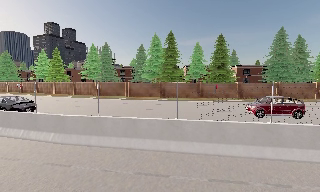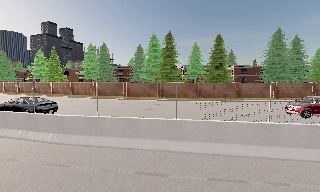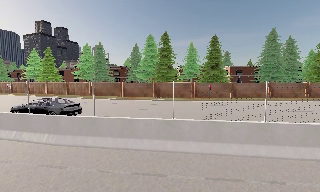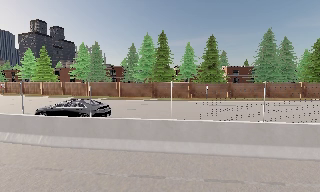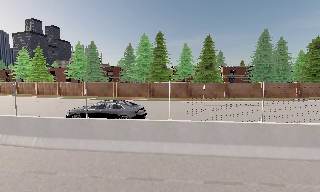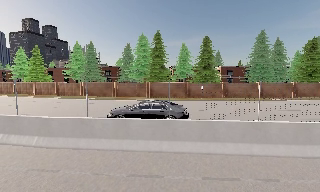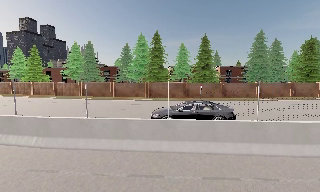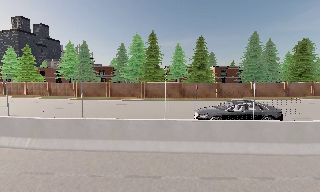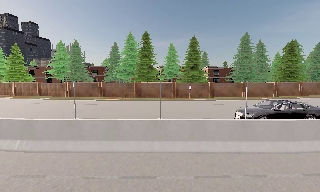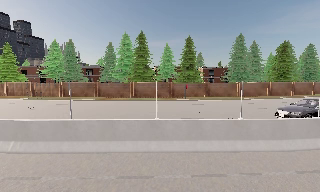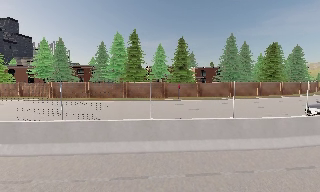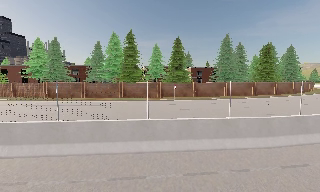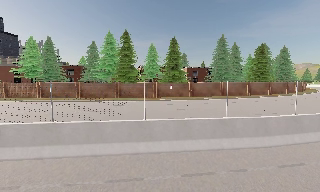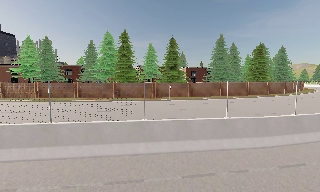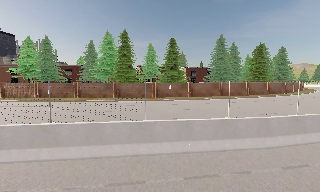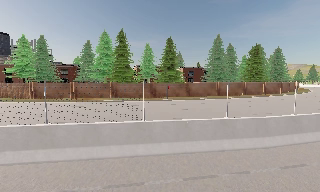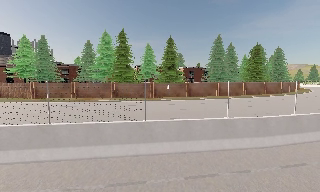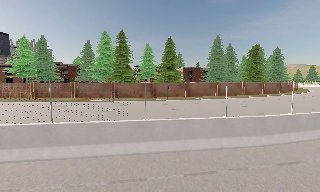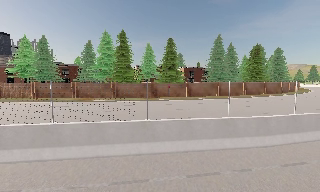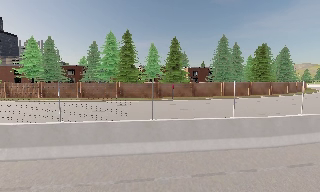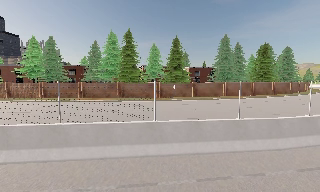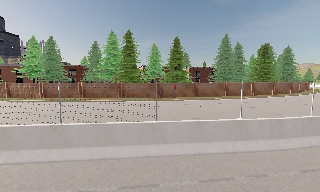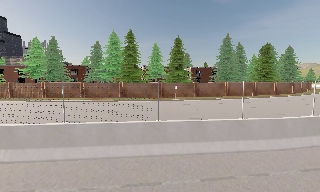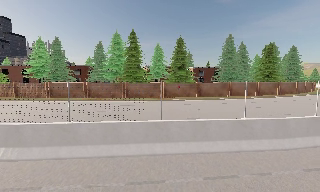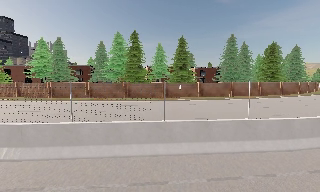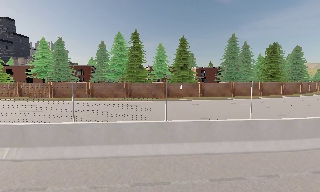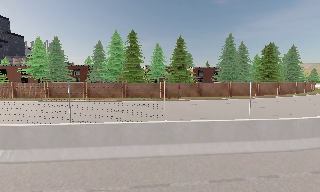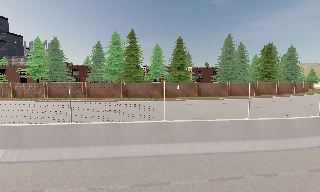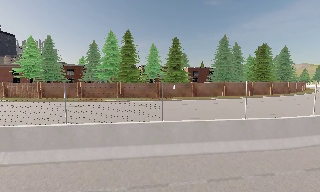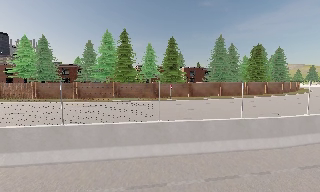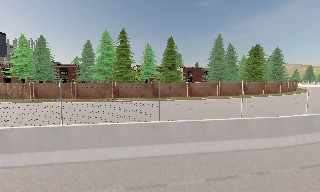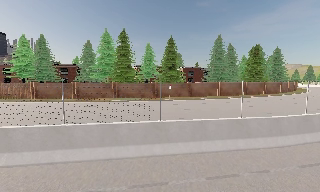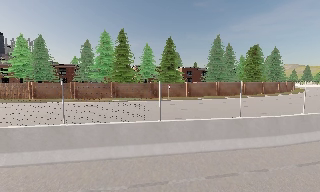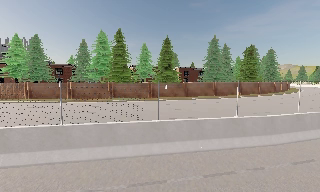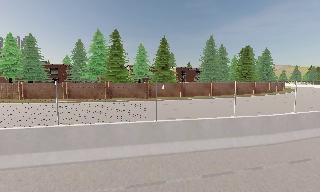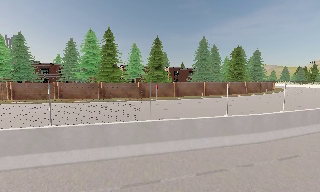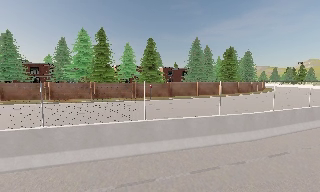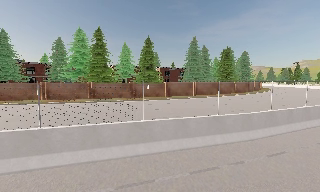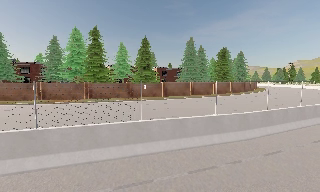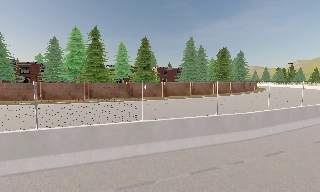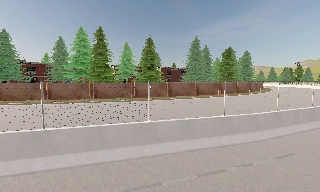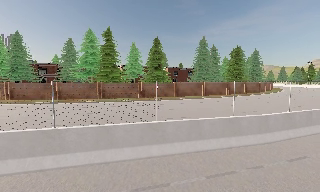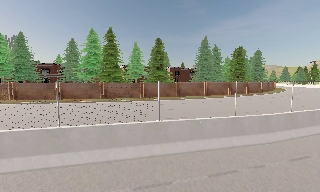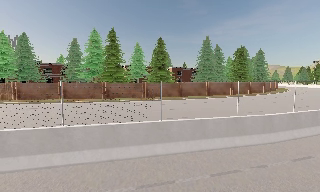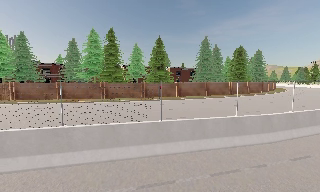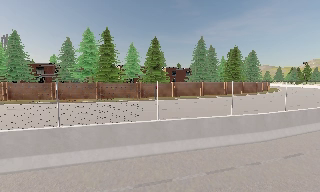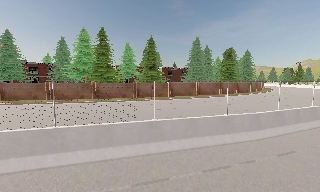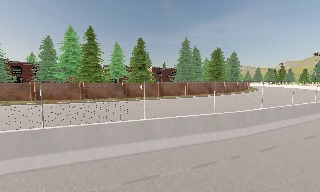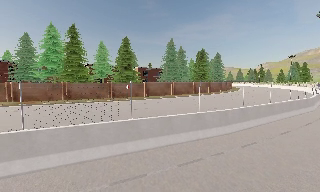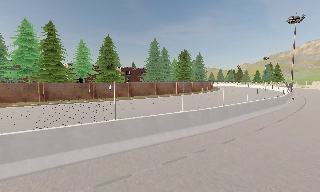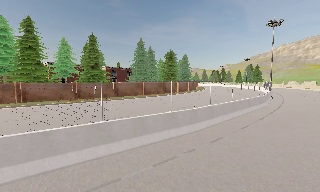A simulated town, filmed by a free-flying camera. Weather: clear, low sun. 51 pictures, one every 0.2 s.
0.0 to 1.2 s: The camera shifts only a little, or ends up much as it began.
1.2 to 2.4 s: The camera swings to its right by about 10 degrees, and the scene slides to the left.
2.4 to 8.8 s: The camera travels to its left, about 1.5 m.
8.8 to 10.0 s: The camera swings to its right by about 20 degrees, and the scene slides to the left.
The film runs backward here.
